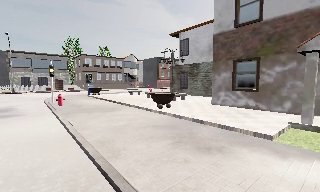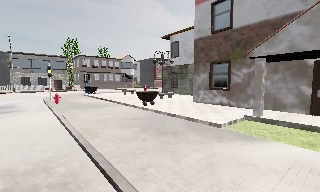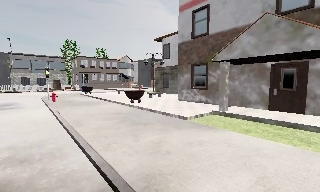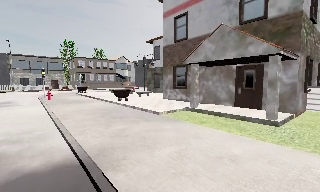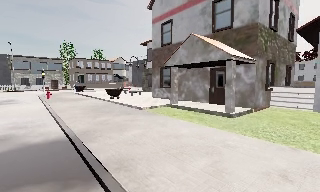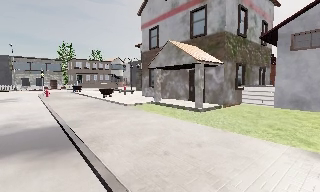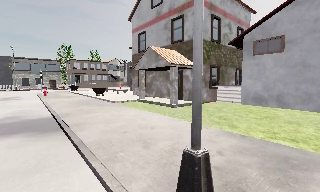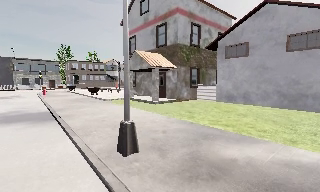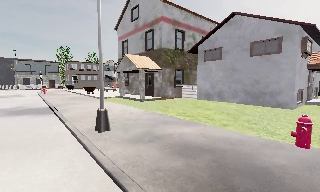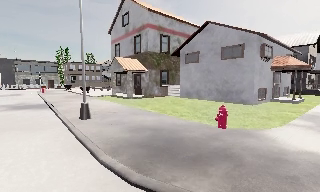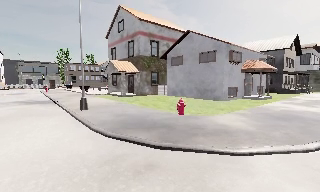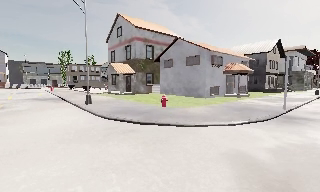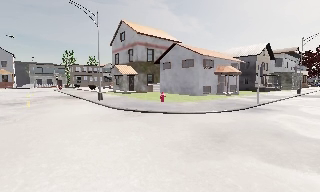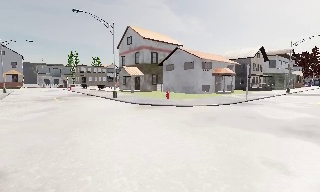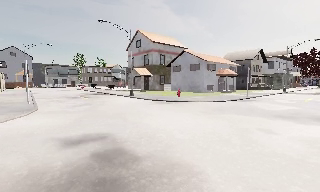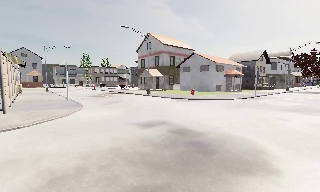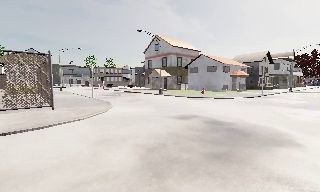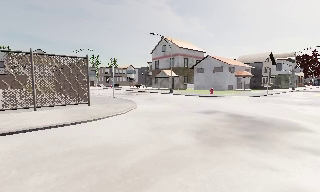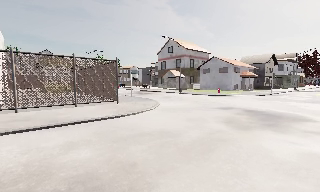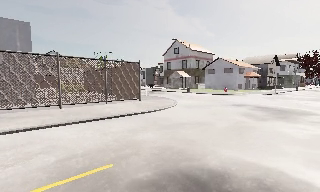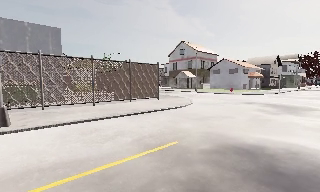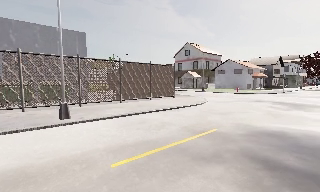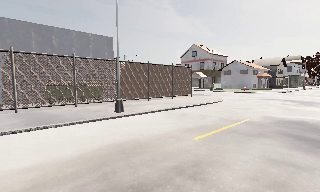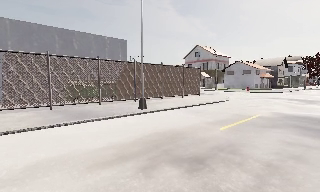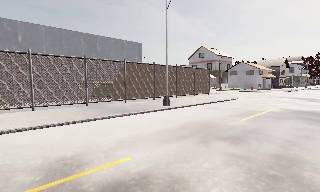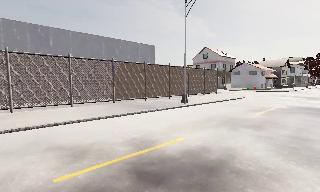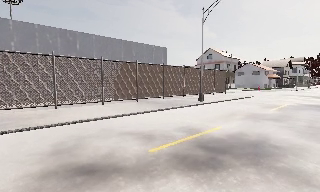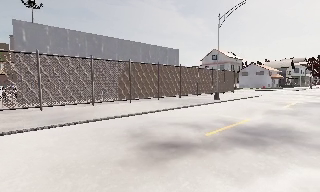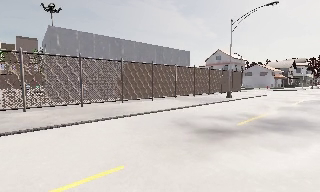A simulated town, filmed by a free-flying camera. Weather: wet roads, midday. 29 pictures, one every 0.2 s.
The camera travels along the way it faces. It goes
backward.
0.0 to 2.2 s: The camera travels backward and to its right, about 20 m, so what stands in front gets smaller.
2.2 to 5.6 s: The camera travels backward and to its left, about 35 m, so what stands in front gets smaller.
The film runs backward here.
